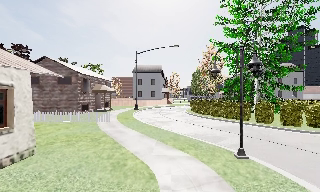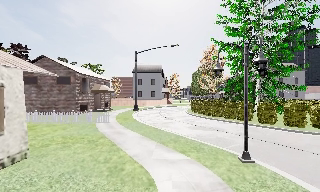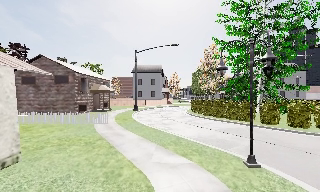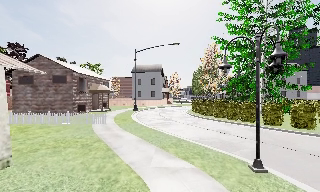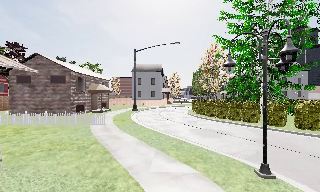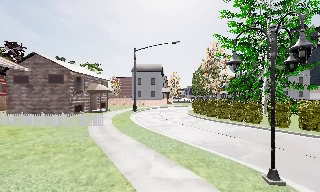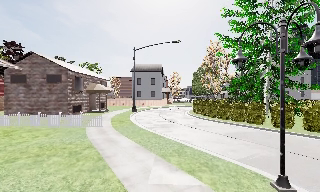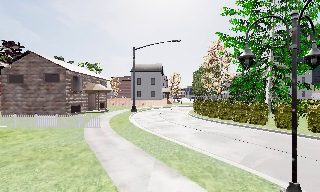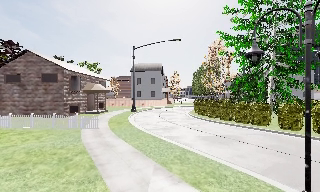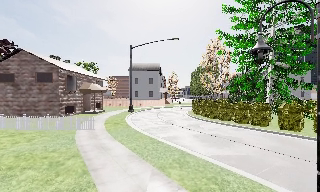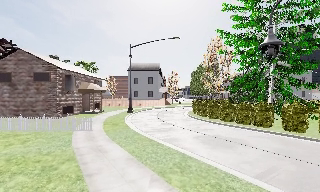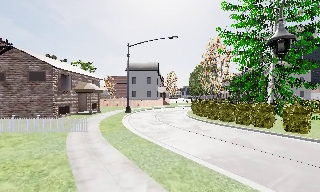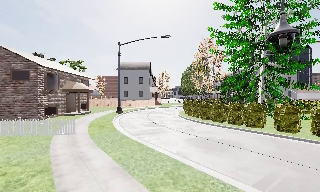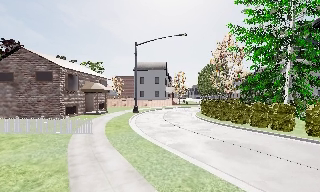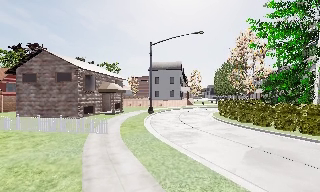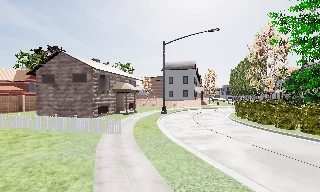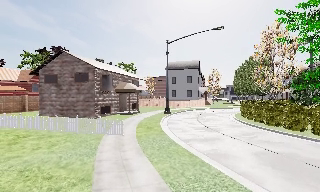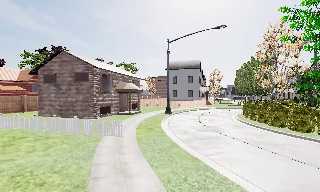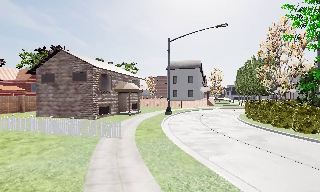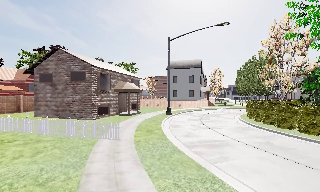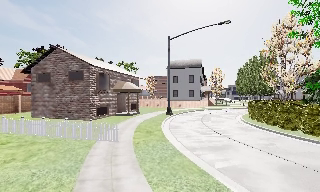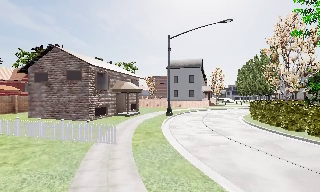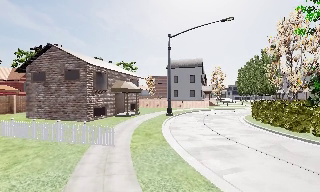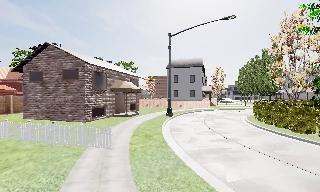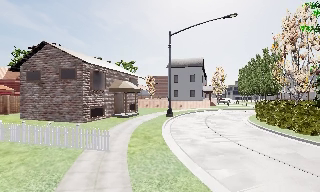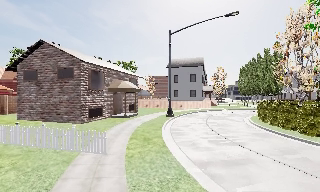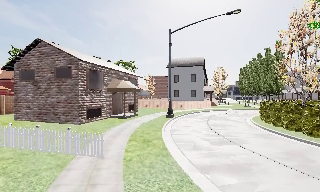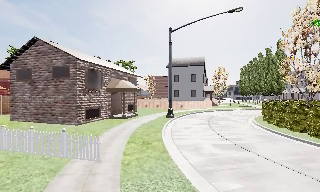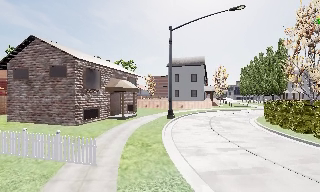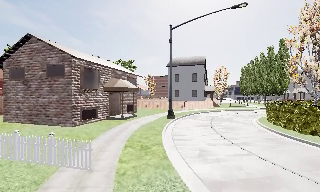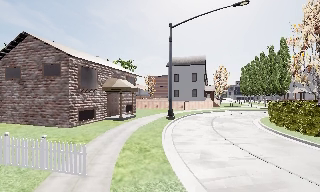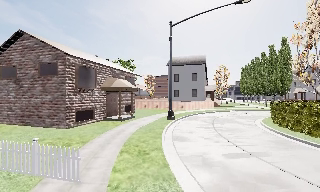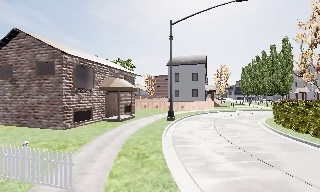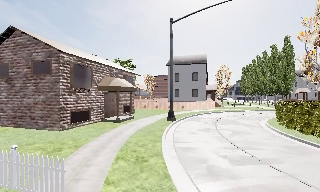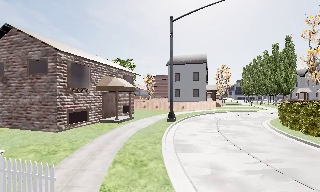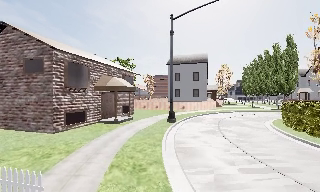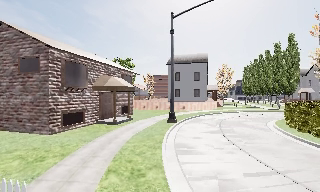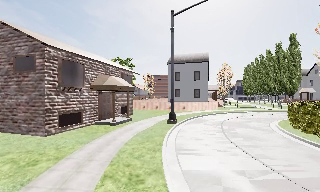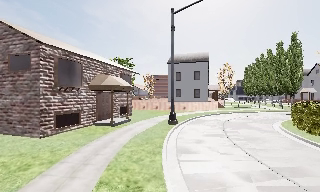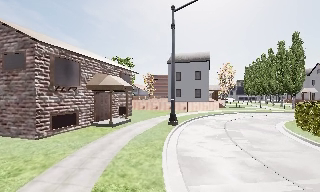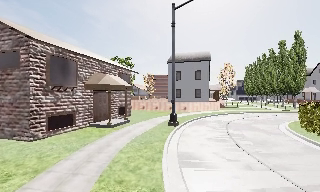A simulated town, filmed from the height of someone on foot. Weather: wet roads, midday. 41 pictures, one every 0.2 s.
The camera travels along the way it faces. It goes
forward.
0.0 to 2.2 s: The camera travels forward, about 4 m, so what stands in front looms larger.
2.2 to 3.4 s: The scene slides to the right, as the camera pans about 15 degrees to its left. It travels forward, about 2 m, so what stands in front looms larger.
3.4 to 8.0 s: The camera travels forward, about 9 m, so what stands in front looms larger.
The film runs forward here.
